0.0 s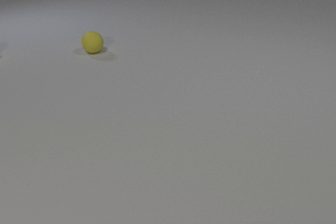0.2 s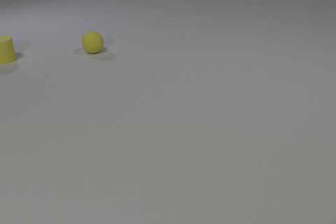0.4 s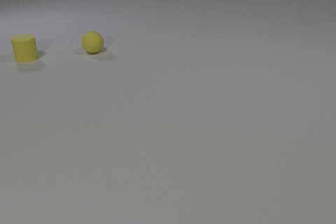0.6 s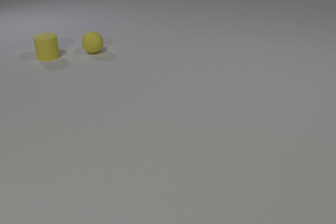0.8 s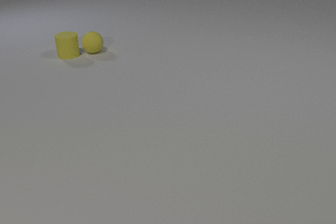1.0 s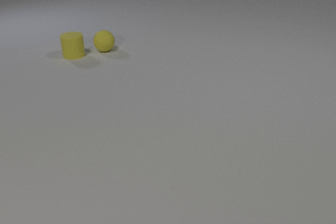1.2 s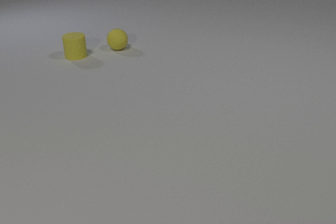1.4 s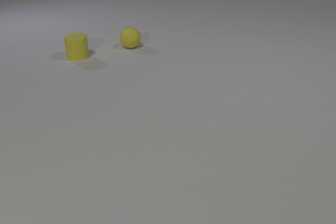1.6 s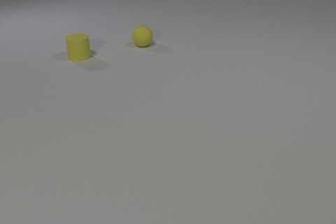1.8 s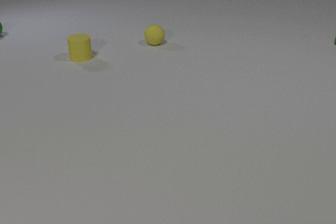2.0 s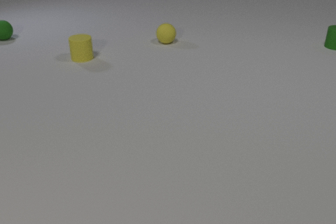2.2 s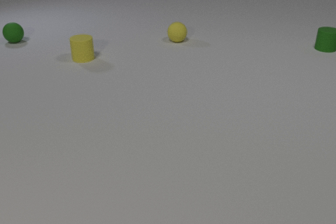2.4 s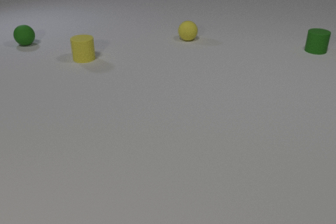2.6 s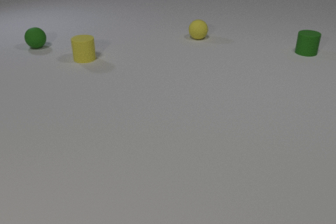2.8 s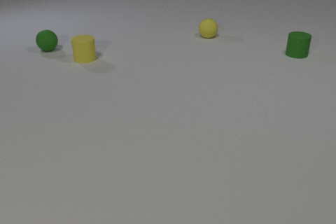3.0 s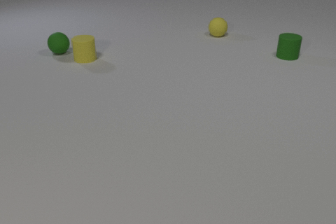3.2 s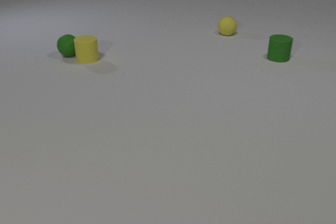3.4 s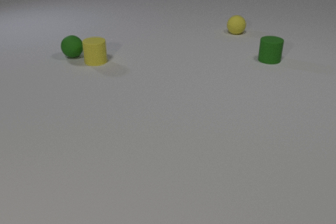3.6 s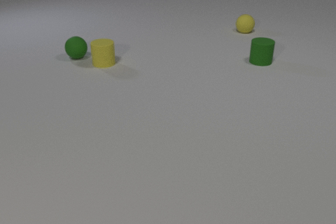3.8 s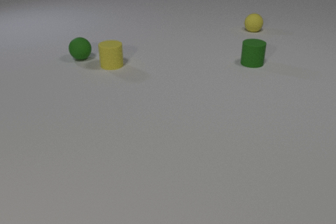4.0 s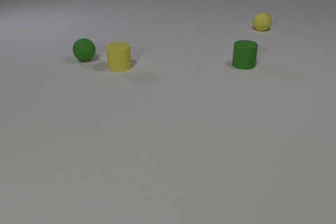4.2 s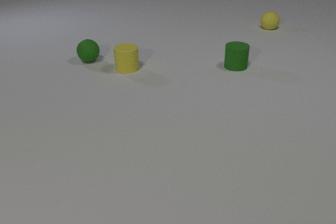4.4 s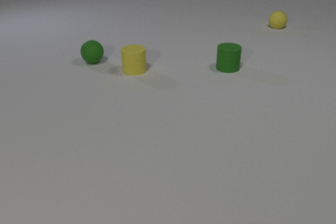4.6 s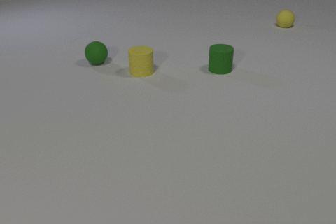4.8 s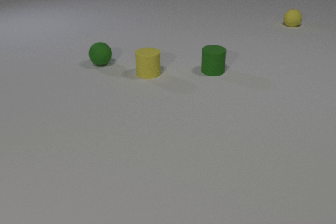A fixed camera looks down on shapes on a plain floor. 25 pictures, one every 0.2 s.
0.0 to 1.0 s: The yellow rubber cylinder comes in at the left edge, slides to the right. The yellow rubber sphere rolls to the right. The yellow rubber cylinder and the yellow rubber sphere collide.
1.0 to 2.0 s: The yellow rubber cylinder slides toward the camera and to the right. The yellow rubber sphere rolls to the right. The green rubber sphere comes in at the left edge, rolls toward the camera and to the right. The green rubber cylinder comes in at the right edge, slides toward the camera and to the left.
2.0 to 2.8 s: The yellow rubber sphere rolls to the right and away from the camera. The green rubber sphere rolls toward the camera and to the right. The green rubber cylinder slides toward the camera and to the left.
2.8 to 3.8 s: The yellow rubber cylinder slides to the right and toward the camera. The yellow rubber sphere rolls to the right and away from the camera. The green rubber sphere rolls toward the camera and to the right. The green rubber cylinder slides to the left and toward the camera. The yellow rubber cylinder and the green rubber sphere collide.
3.8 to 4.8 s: The yellow rubber cylinder slides to the right and toward the camera. The yellow rubber sphere rolls to the right and away from the camera. The green rubber sphere rolls to the right and toward the camera. The green rubber cylinder slides to the left and toward the camera.
How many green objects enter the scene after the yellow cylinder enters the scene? 2.
What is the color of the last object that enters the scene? green.
How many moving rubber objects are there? 4.
